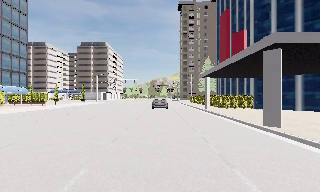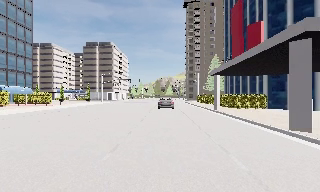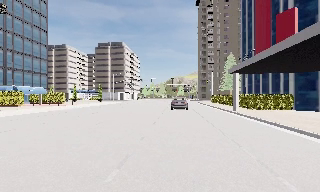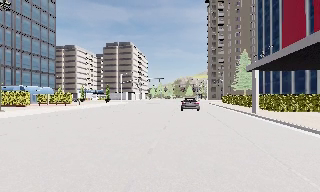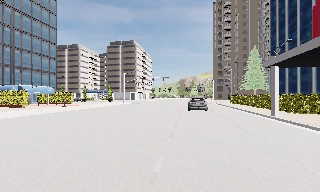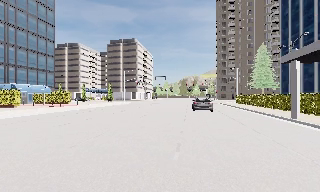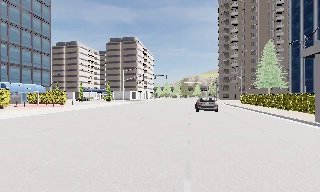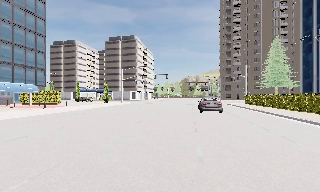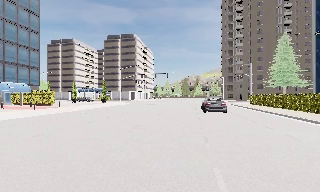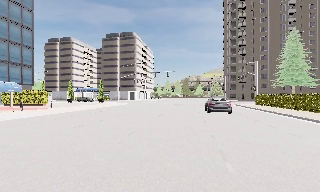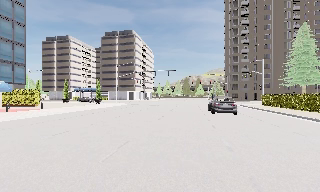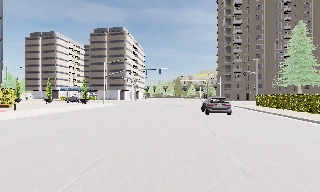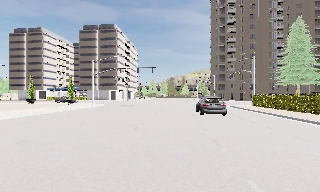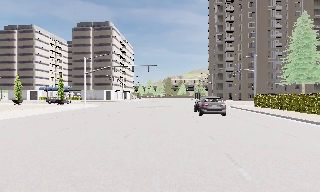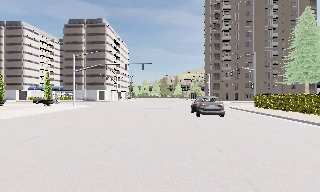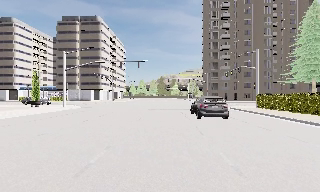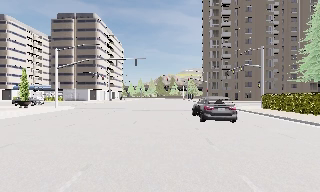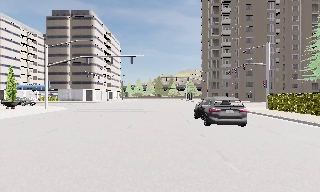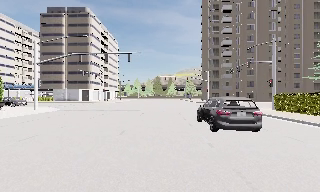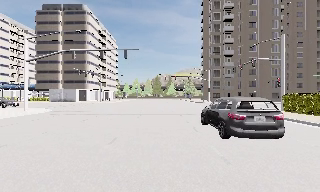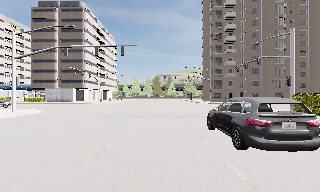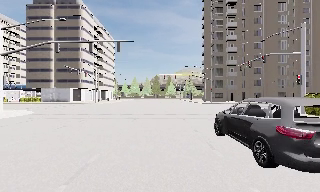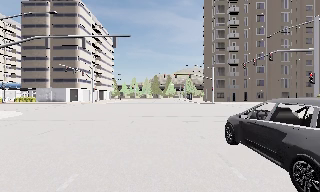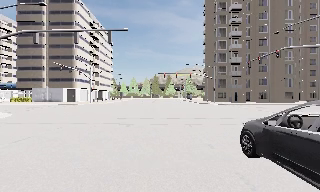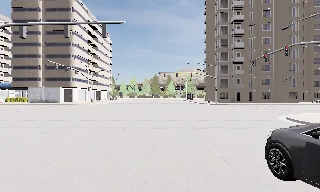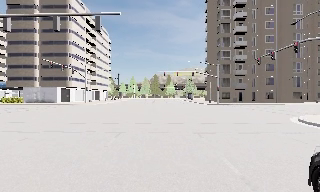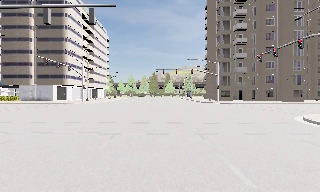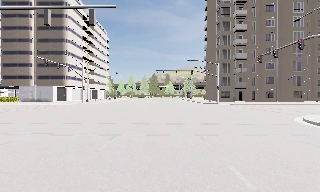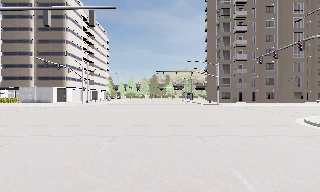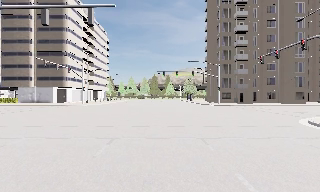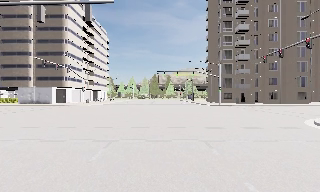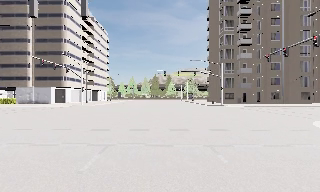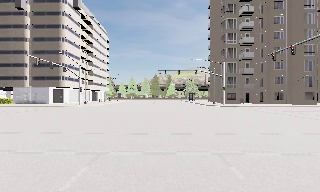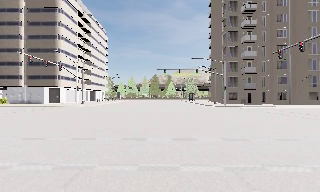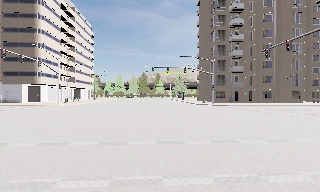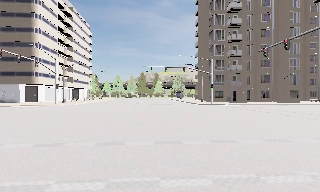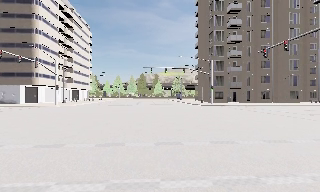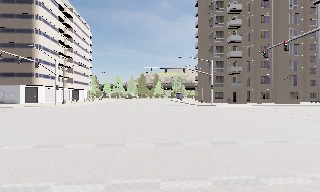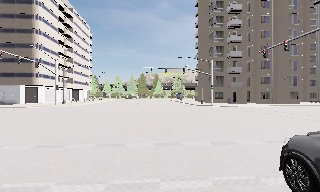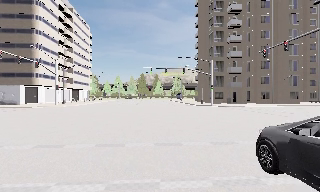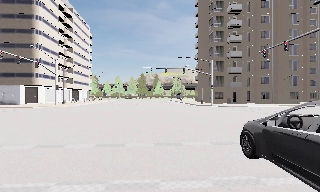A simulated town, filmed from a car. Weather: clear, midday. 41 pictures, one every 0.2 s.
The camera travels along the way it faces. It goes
forward.
0.0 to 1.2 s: The camera swings to its left by about 10 degrees, and the scene slides to the right. It travels forward, about 9 m, so what stands in front looms larger.
1.2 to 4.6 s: The camera pans to its right, which is clockwise from overhead, by about 10 degrees. It travels forward, about 25 m, so what stands in front looms larger.
4.6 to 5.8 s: The camera travels forward, about 3 m, so what stands in front looms larger. It loses speed.
5.8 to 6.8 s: The camera travels forward, about 3.5 m, so what stands in front looms larger. It gains speed.
6.8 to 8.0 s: The camera keeps its place and its aim.
The film runs forward here.
